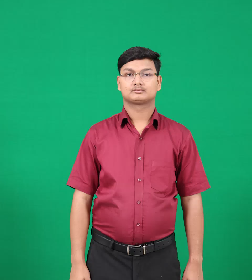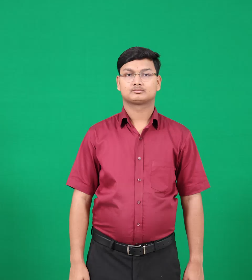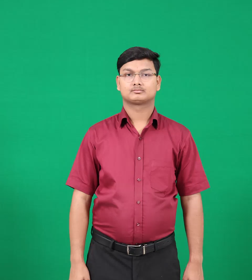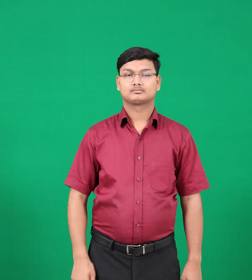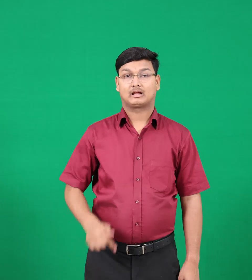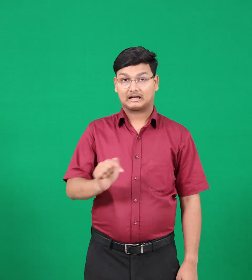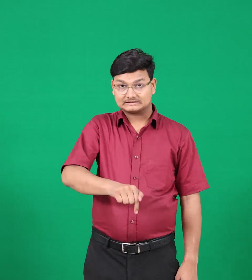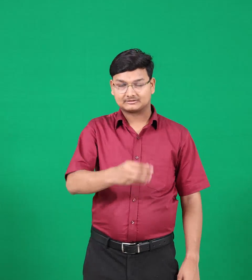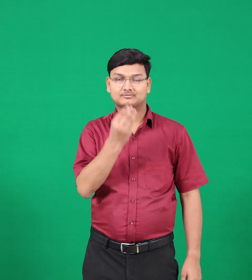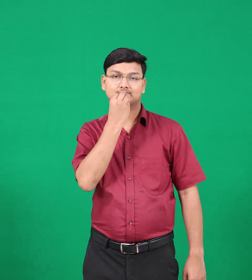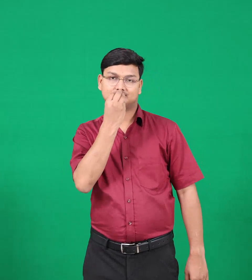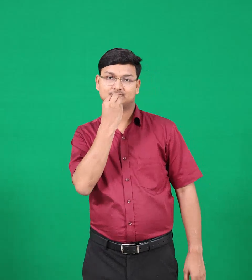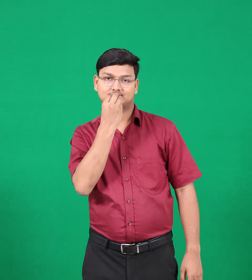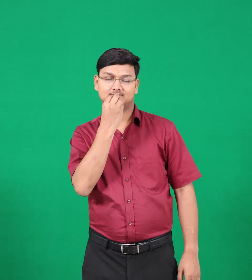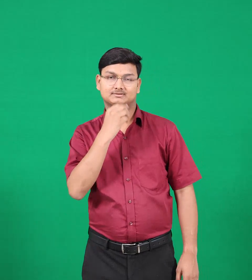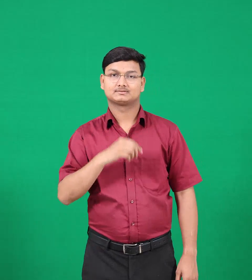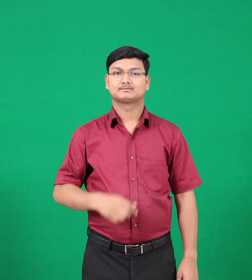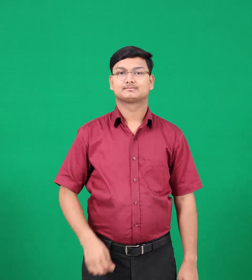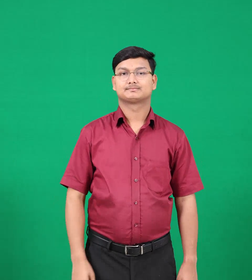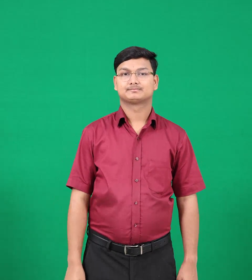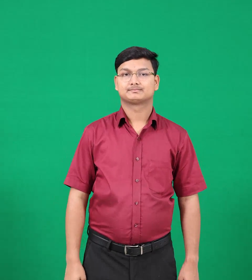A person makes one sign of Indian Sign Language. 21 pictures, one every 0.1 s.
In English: eating
